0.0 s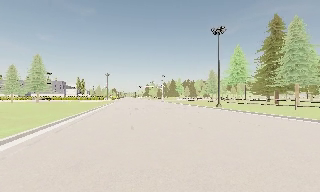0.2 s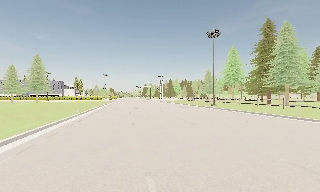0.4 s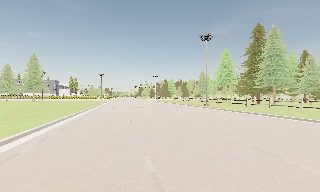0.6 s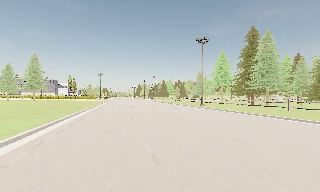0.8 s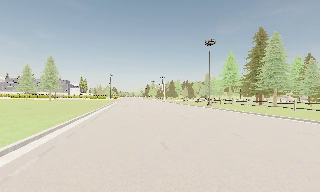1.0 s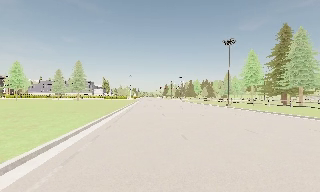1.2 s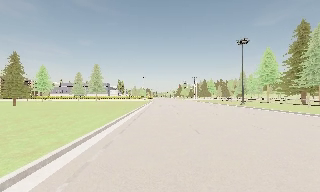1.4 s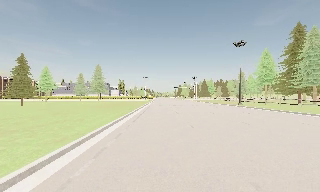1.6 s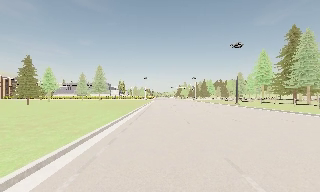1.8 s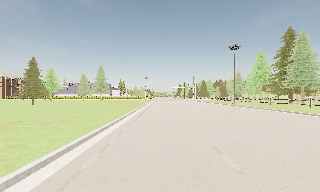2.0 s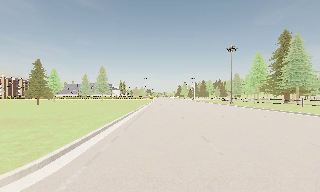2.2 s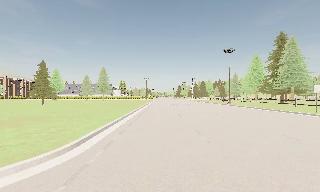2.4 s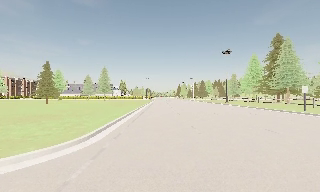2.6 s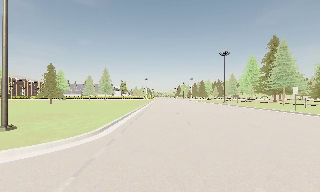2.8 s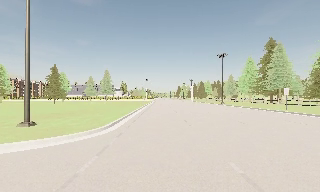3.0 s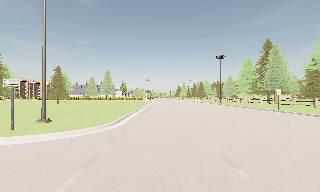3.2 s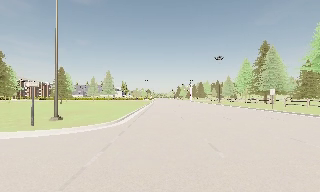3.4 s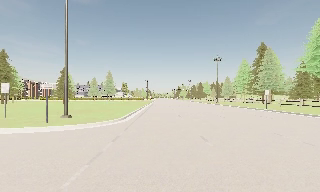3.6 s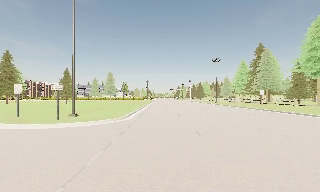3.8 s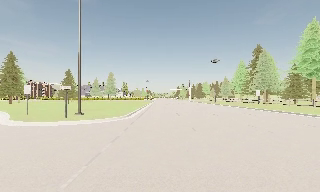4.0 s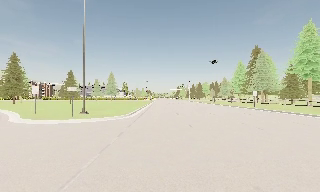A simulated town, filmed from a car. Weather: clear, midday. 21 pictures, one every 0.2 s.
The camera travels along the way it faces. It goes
backward.
0.0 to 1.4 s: The camera swings to its left by about 10 degrees, and the scene slides to the right. It travels backward, about 8 m, so what stands in front gets smaller.
1.4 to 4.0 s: The camera travels backward, about 14 m, so what stands in front gets smaller.
The film runs backward here.
